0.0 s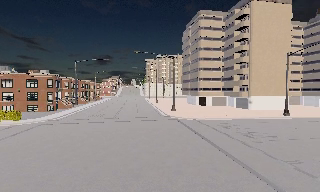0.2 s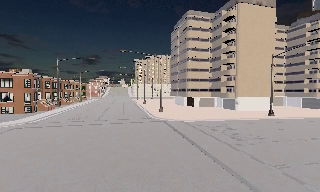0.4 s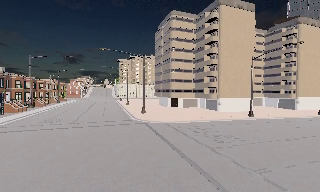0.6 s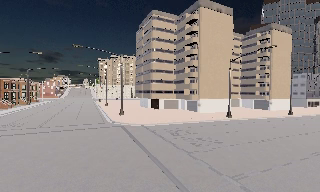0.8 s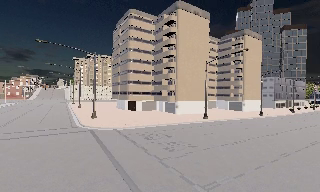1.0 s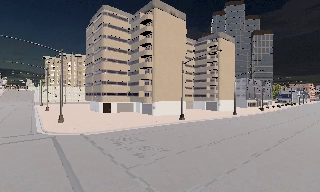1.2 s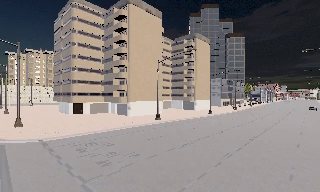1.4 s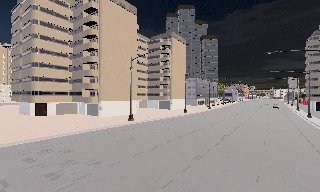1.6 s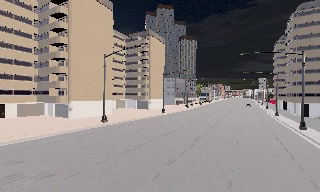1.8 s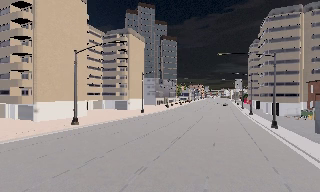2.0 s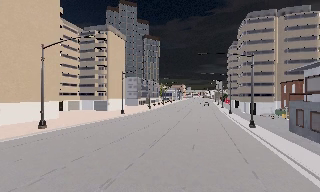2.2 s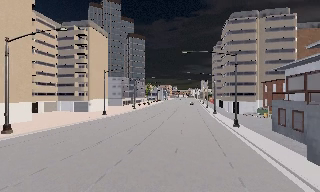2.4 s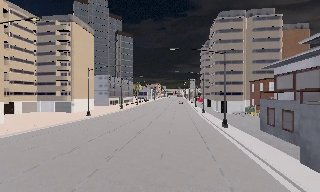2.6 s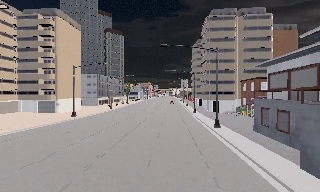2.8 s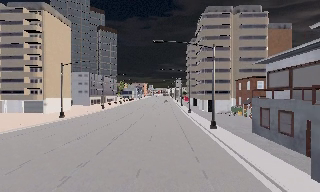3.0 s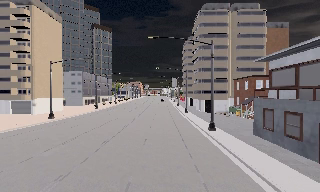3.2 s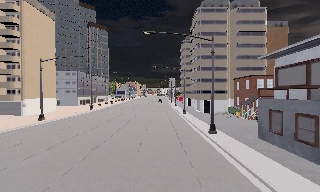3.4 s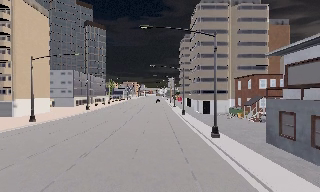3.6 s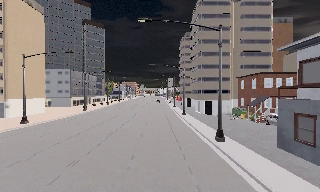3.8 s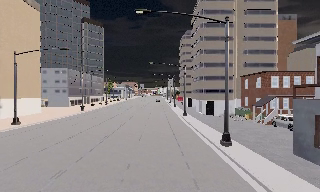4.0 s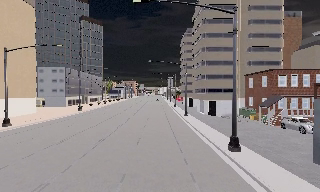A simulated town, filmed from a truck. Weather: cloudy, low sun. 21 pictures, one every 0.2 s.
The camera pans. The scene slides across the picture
to the left.
The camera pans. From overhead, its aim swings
clockwise.
0.0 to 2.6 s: The camera pans to its right, which is clockwise from overhead, by about 75 degrees. It travels forward and to its right, about 15 m.
2.6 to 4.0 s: The camera travels forward, about 10 m, so what stands in front looms larger.
The film runs forward here.
